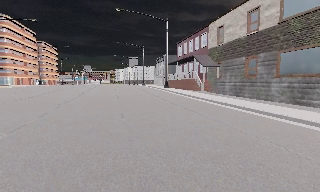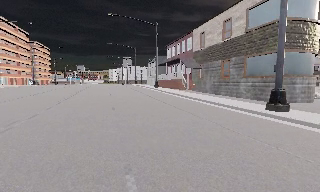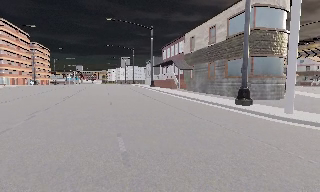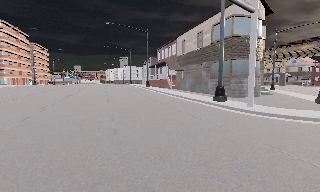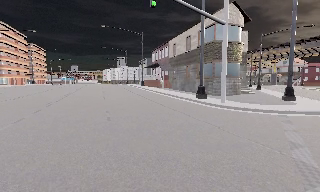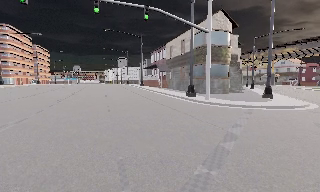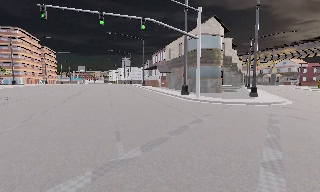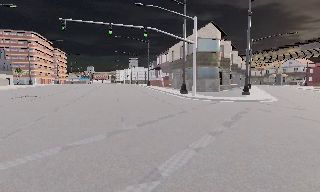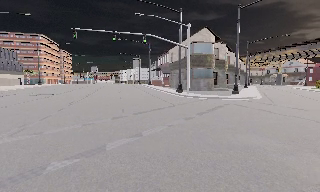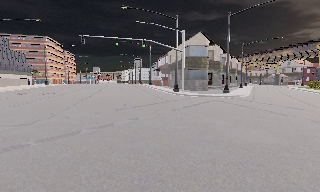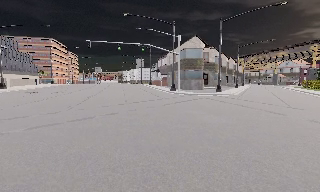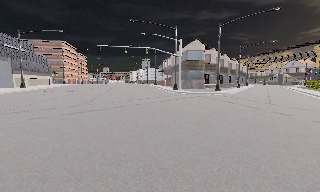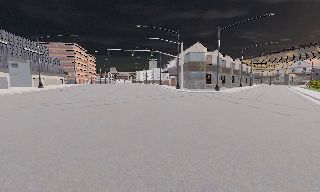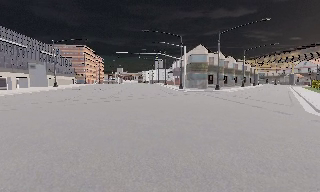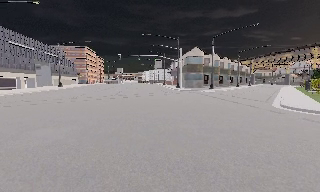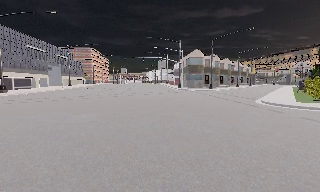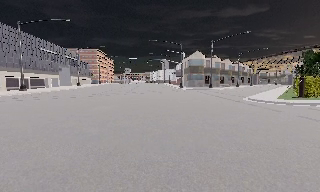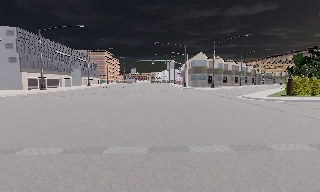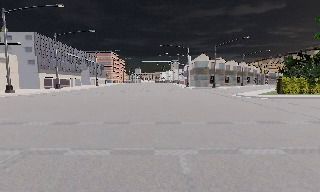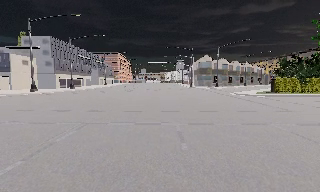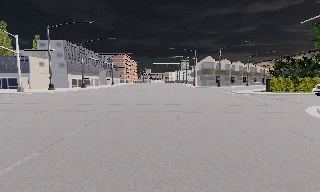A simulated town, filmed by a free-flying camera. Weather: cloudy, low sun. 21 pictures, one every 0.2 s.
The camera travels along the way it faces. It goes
backward.
0.0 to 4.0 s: The camera pans to its left, which is counterclockwise from overhead, by about 20 degrees. It travels backward, about 45 m, so what stands in front gets smaller.
The film runs backward here.
